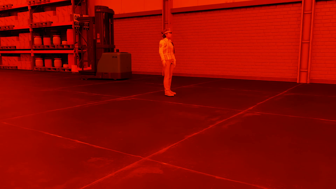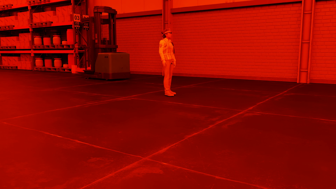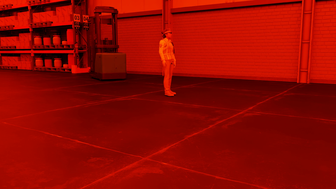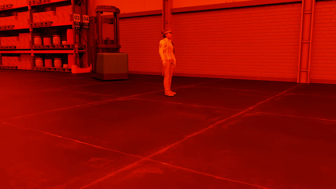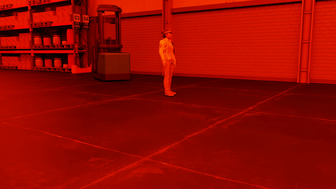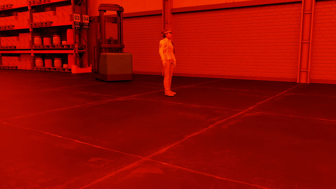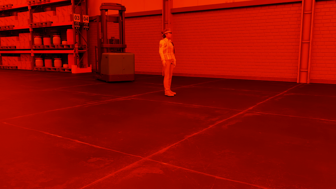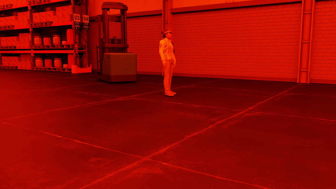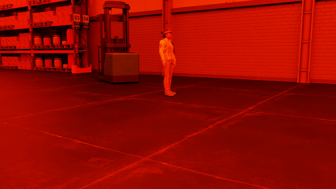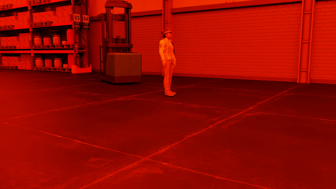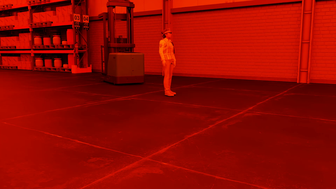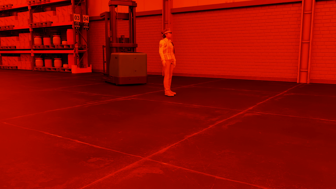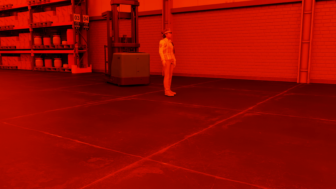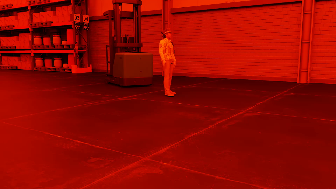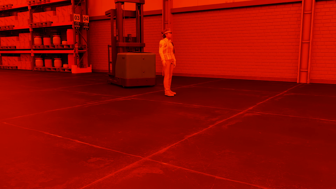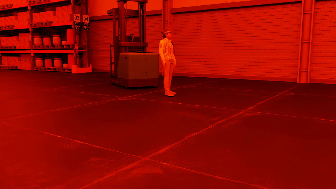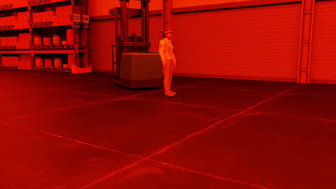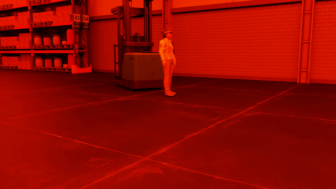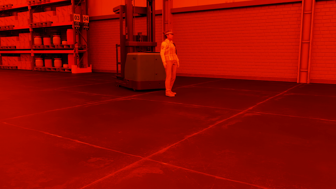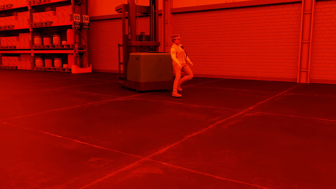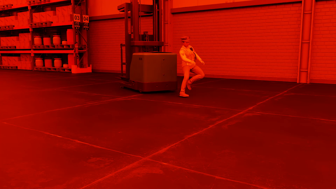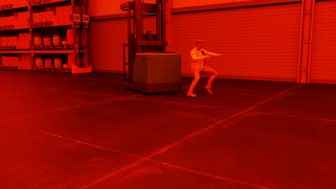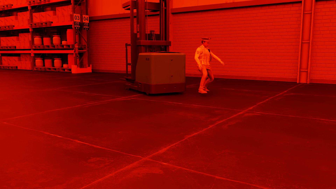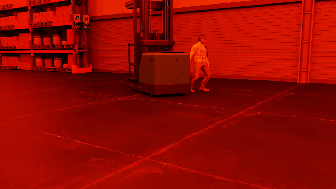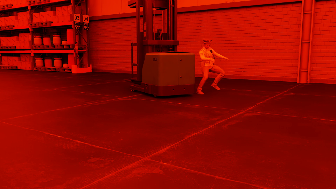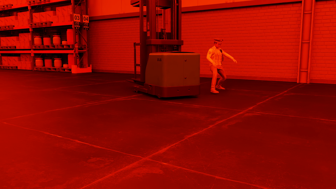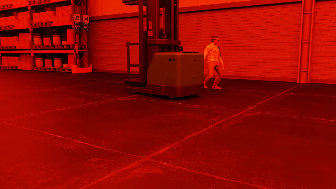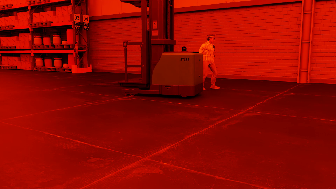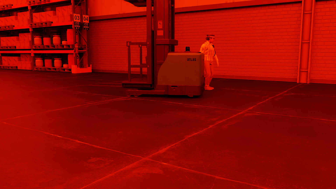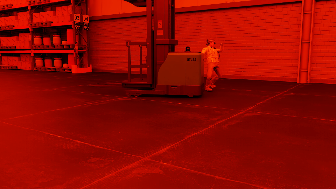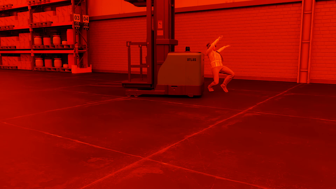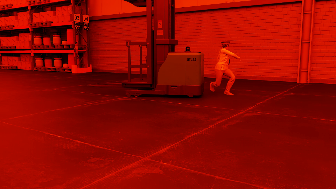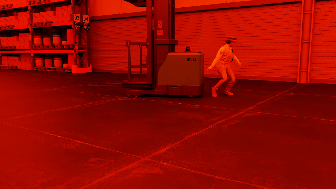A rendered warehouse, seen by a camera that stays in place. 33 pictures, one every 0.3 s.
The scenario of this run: Near miss between a forklift and a person.
